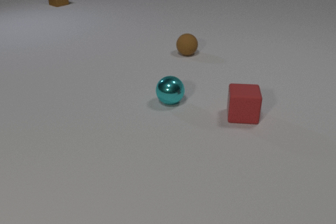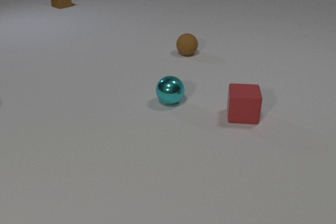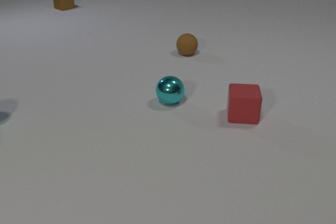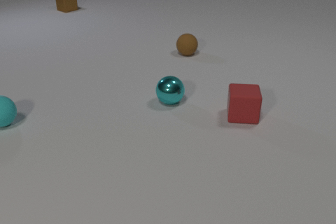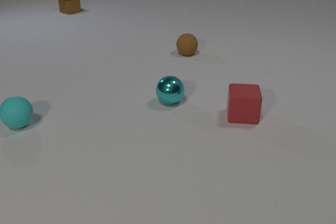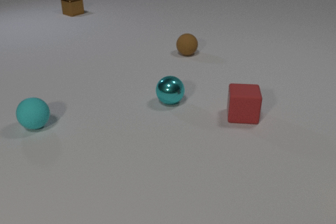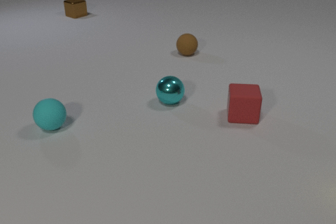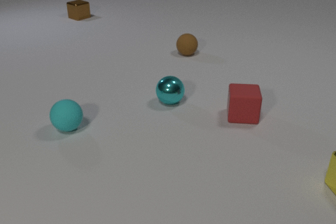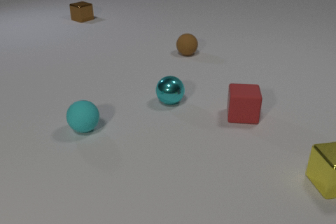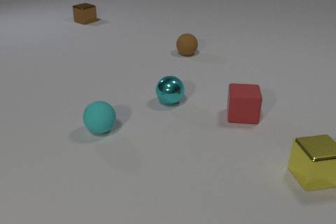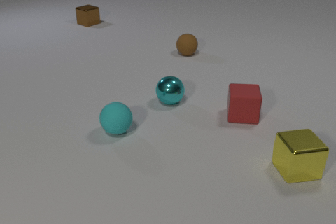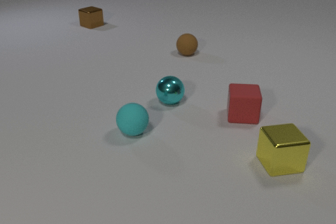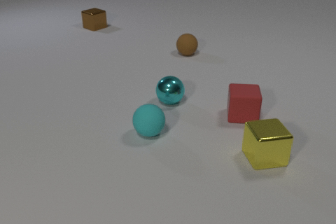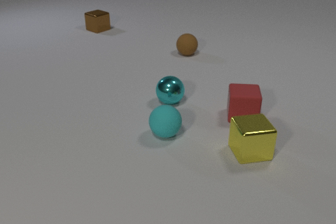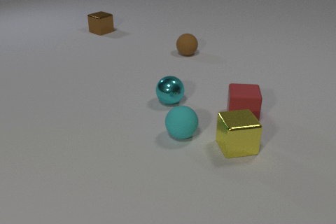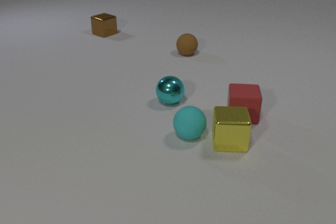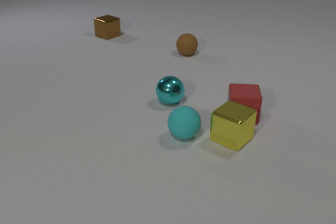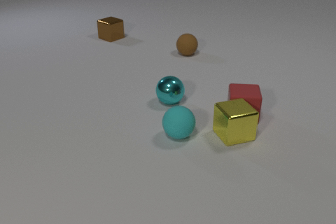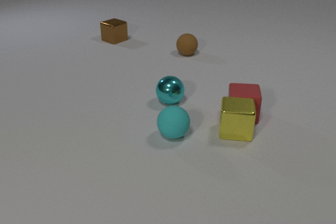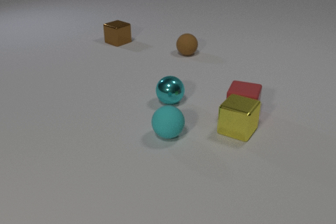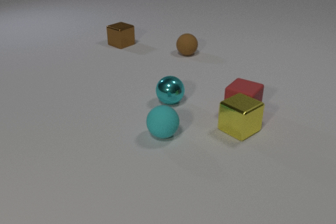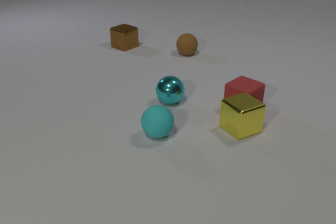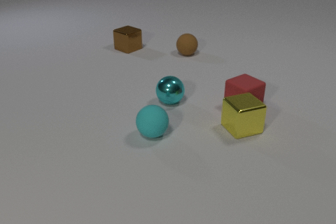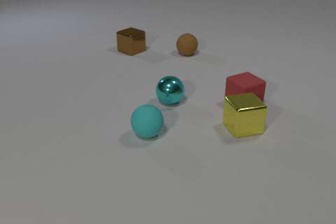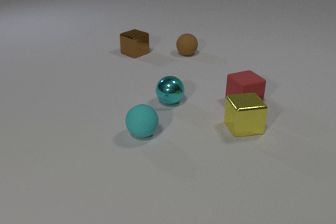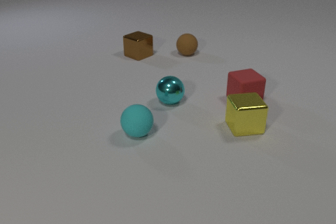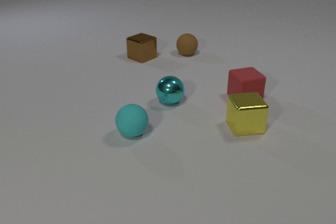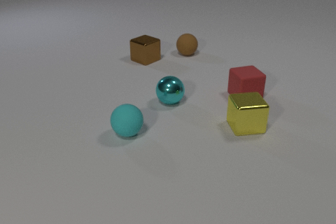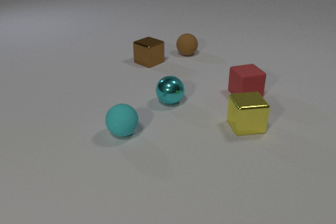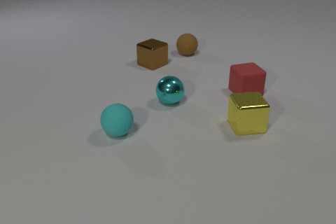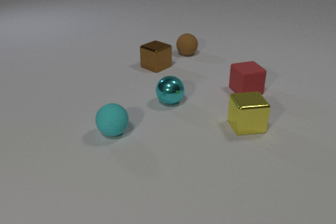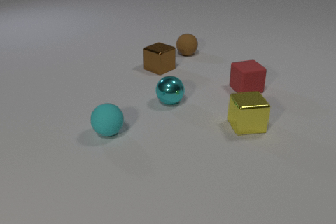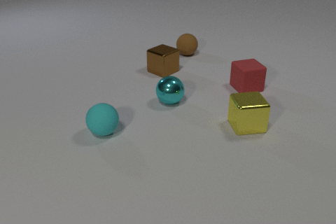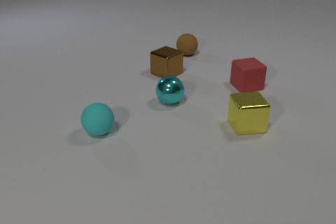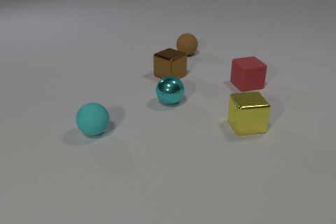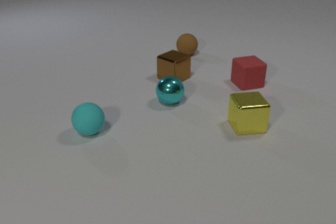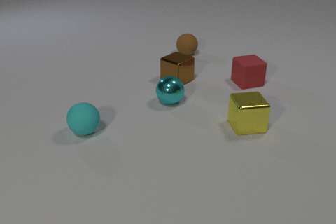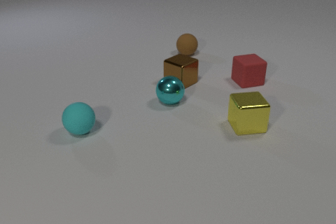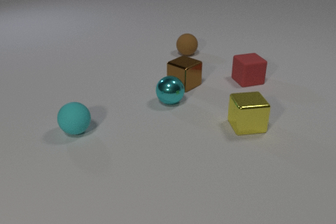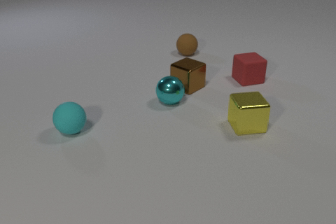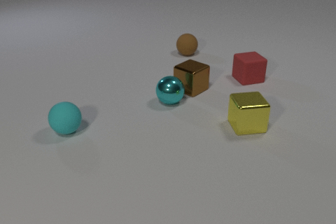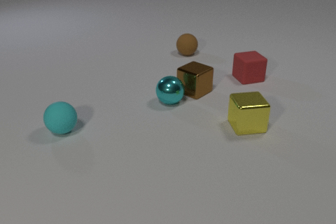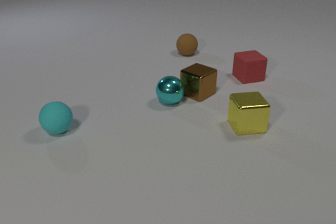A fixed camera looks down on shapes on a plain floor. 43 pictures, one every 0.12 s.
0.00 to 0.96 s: The yellow metal cube comes in at the right edge, slides to the left. The cyan rubber sphere comes in at the left edge, rolls to the right and toward the camera. The brown metal cube slides toward the camera.
0.96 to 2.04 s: The yellow metal cube slides to the left and away from the camera. The cyan rubber sphere rolls to the right. The brown metal cube slides toward the camera and to the right. The yellow metal cube and the cyan rubber sphere collide.
2.04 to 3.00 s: The yellow metal cube slides away from the camera and to the right. The cyan rubber sphere rolls to the left. The red rubber cube slides away from the camera, spins so that its near face slides to the left, clockwise seen from above. The brown metal cube slides toward the camera and to the right. The yellow metal cube and the red rubber cube collide.
3.00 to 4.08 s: The cyan rubber sphere rolls to the left. The red rubber cube slides away from the camera. The brown metal cube slides toward the camera and to the right.
4.08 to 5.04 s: The cyan rubber sphere rolls to the left. The red rubber cube slides away from the camera. The brown metal cube slides toward the camera and to the right.
What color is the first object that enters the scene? cyan.
What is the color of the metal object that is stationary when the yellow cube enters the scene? cyan.
How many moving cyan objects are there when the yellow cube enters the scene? 1.
